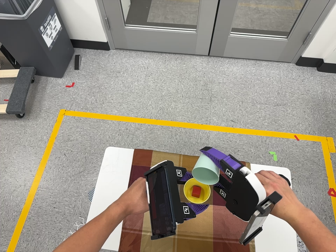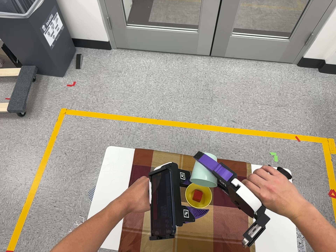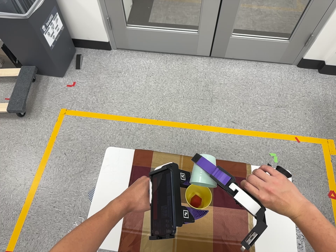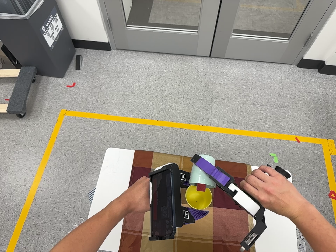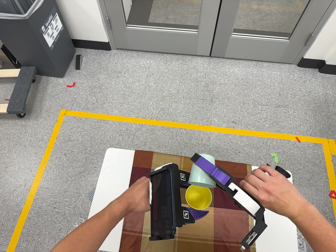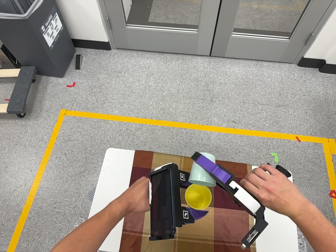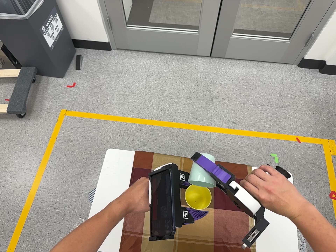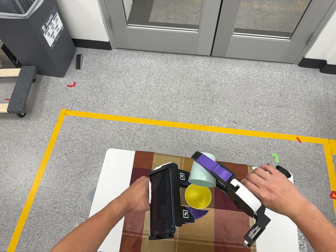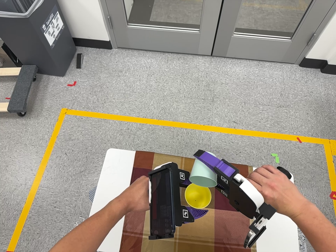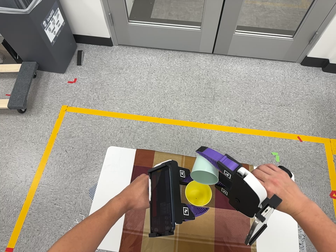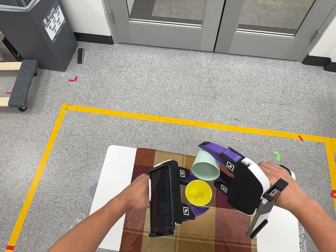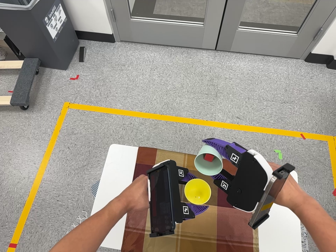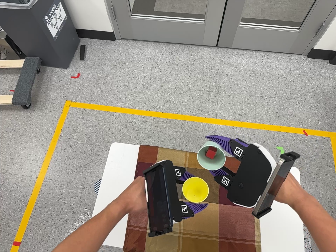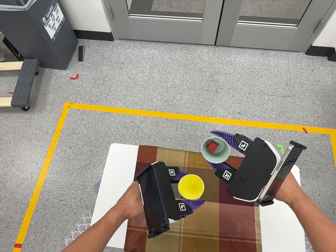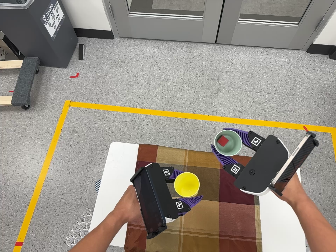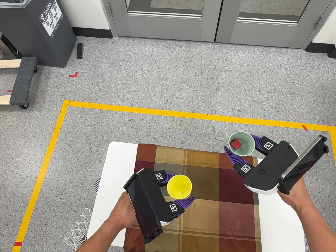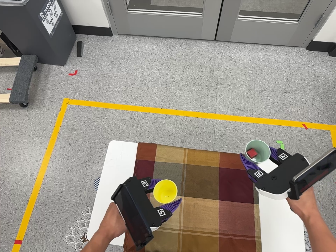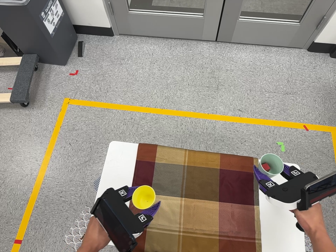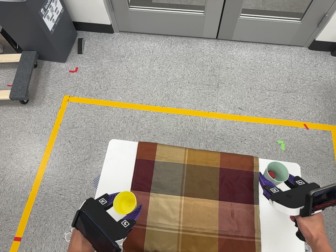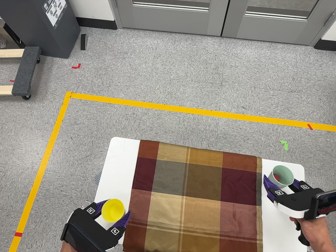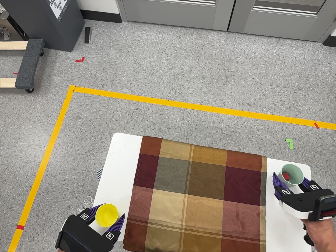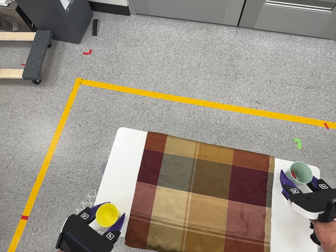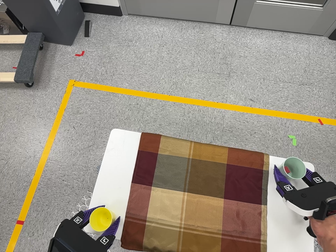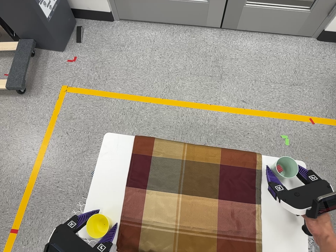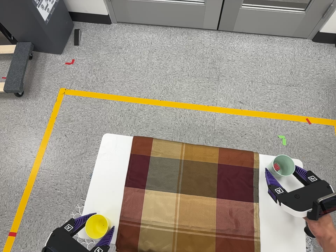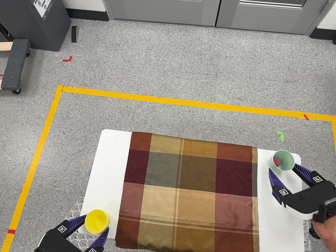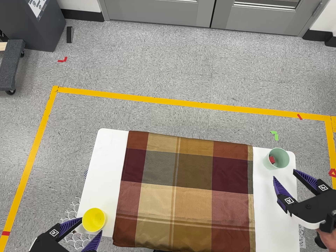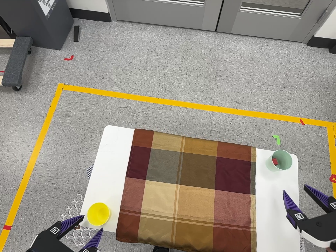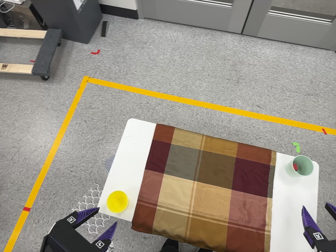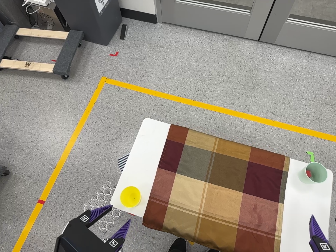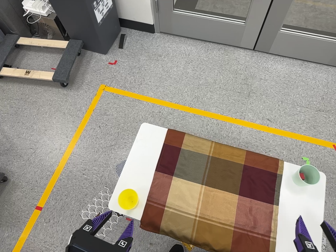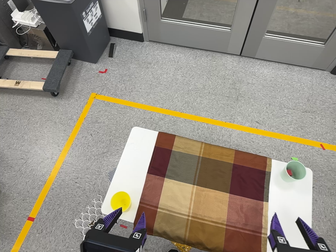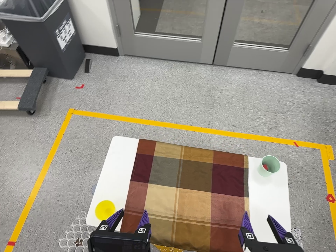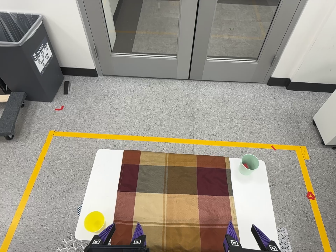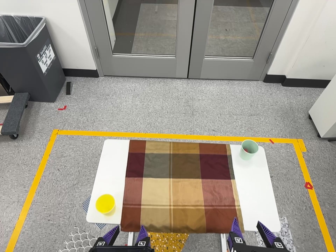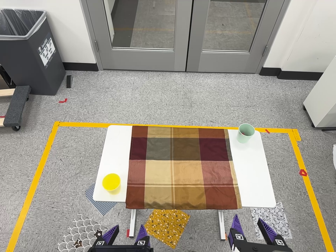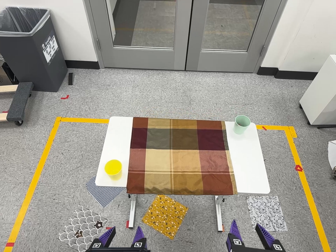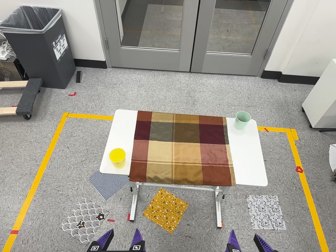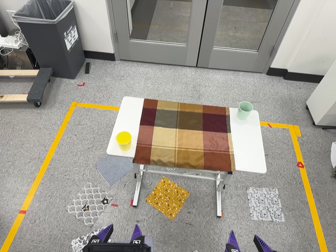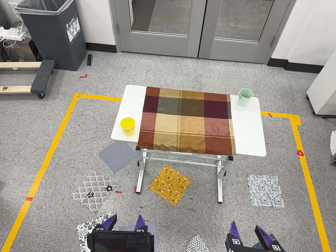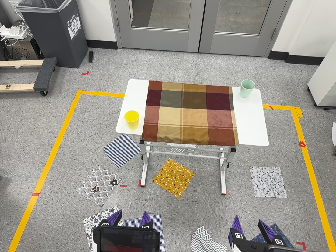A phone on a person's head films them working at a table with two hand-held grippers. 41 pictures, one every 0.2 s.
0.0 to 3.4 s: The camera travels toward the top of its view, about 6 cm.
3.4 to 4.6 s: The camera travels forward, about 6 cm, so what stands in front looms larger.
4.6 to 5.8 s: The camera travels toward the bottom of its view, backward and to its left, about 12 cm, so close, fixed things drift upward. It rolls about its line of sight by about 10 degrees, and the scene rotates clockwise.
5.8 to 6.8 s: The scene slides to the left, as the camera pans about 10 degrees to its right. It travels toward the bottom of its view and backward, about 26 cm. Its aim tips toward the top of its view by about 15 degrees. It rolls about its line of sight by about 10 degrees, and the scene rotates counterclockwise.
6.8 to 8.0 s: The camera travels toward the bottom of its view and backward, about 40 cm, so close, fixed things drift upward.
The film runs backward here.
